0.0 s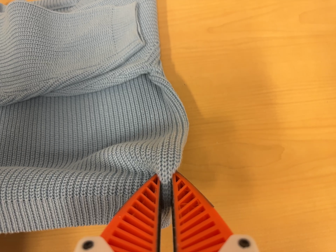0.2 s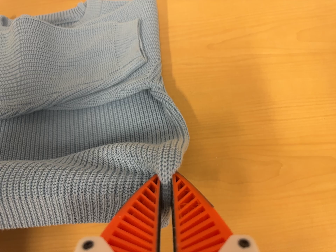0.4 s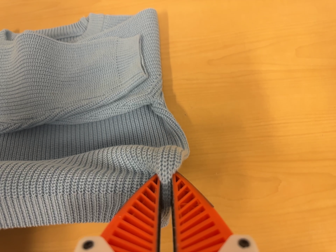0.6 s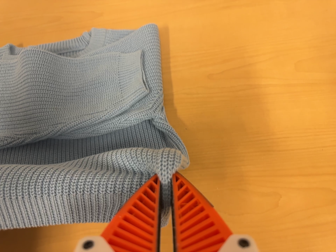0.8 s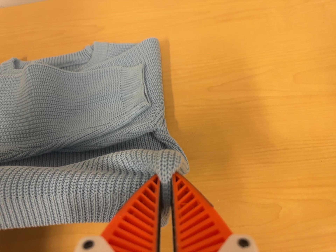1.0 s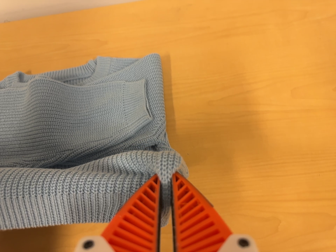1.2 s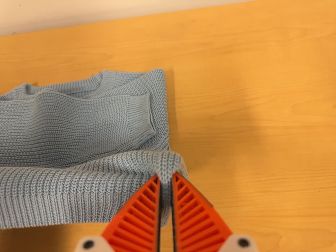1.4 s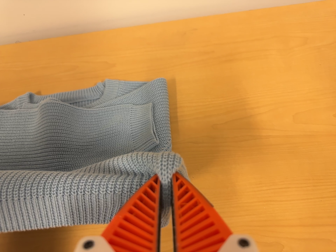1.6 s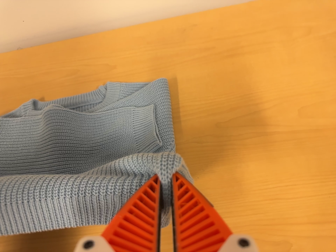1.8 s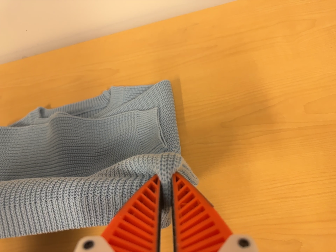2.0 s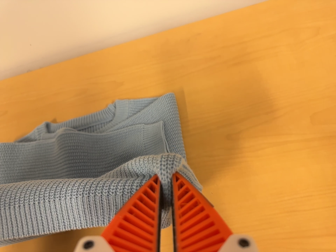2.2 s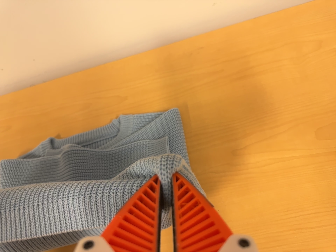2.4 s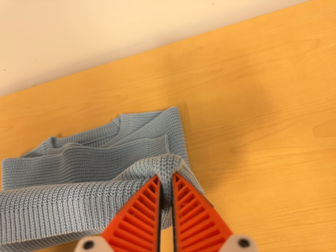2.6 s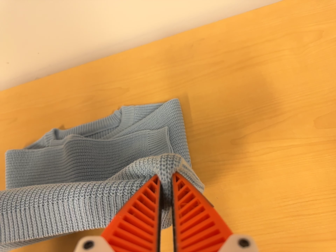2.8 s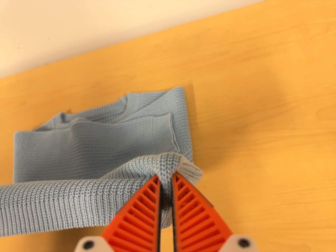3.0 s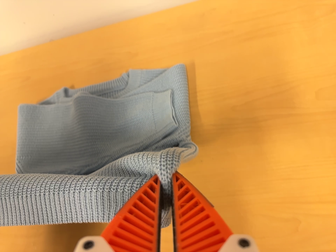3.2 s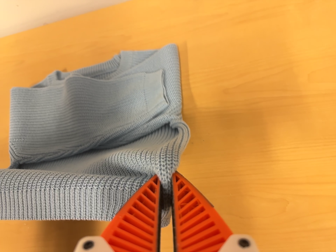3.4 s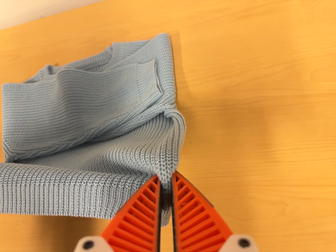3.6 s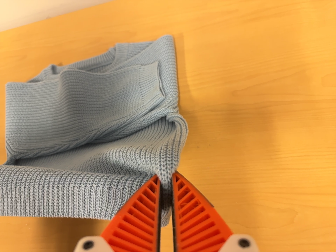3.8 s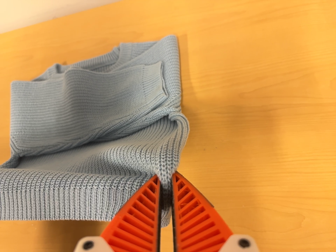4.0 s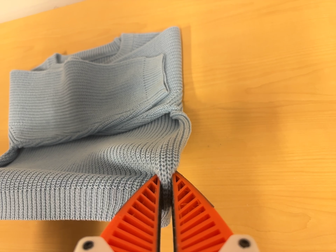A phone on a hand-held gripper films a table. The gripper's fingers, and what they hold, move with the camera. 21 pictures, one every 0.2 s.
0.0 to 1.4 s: The camera travels toward the top of its view and backward, about 10 cm, so close, fixed things drift downward. Its aim tips toward the top of its view by about 10 degrees, and the scene shifts downward.
1.4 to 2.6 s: The camera travels toward the top of its view, about 6 cm, so close, fixed things drift downward.
2.6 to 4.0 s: The camera's aim tips toward the bottom of its view by about 10 degrees, and the scene shifts upward. It rolls about its line of sight by about 10 degrees, and the scene rotates clockwise.
The film runs backward here.
